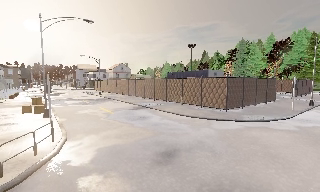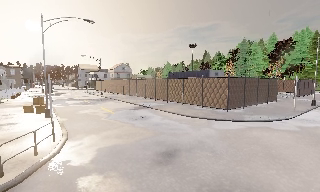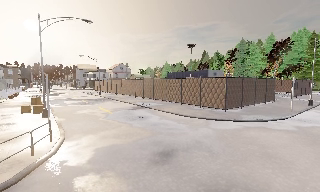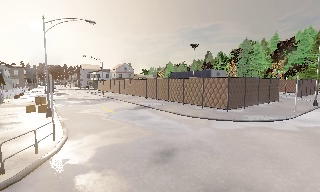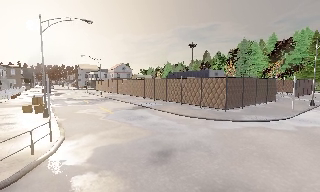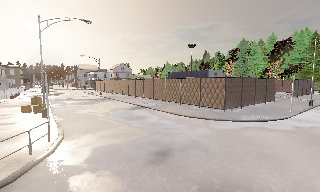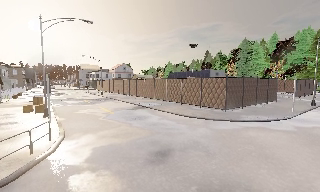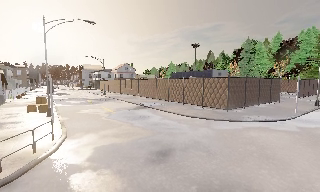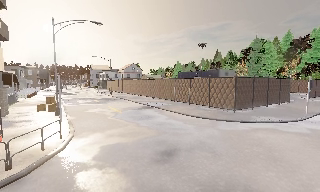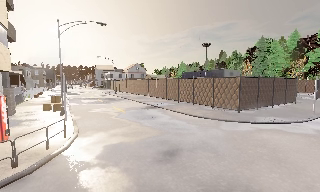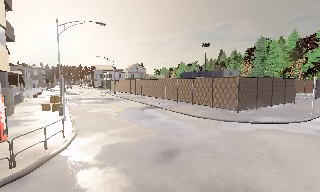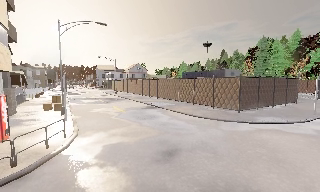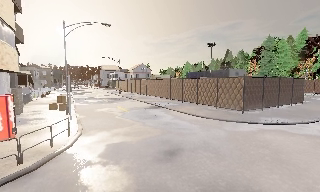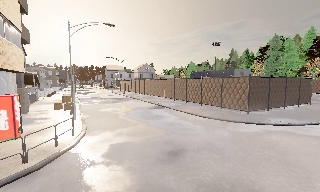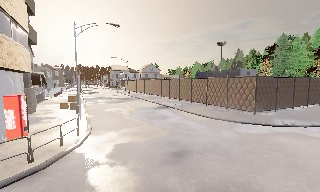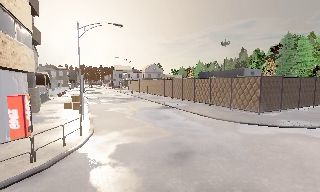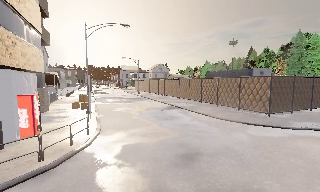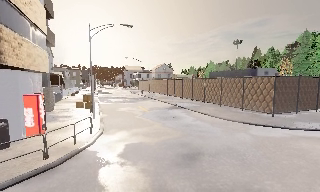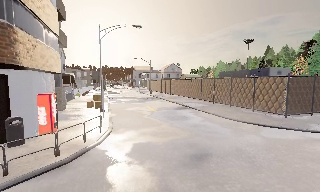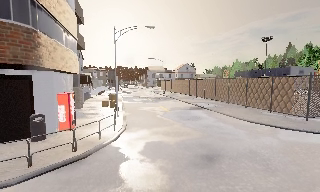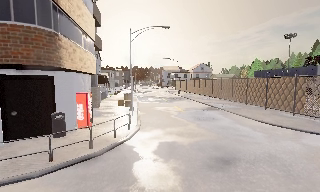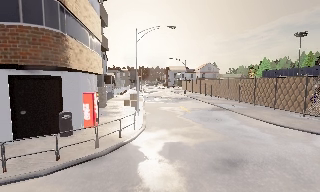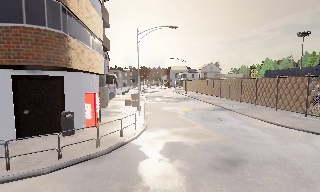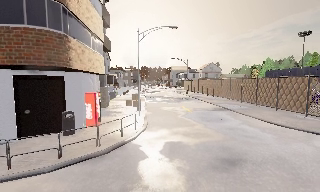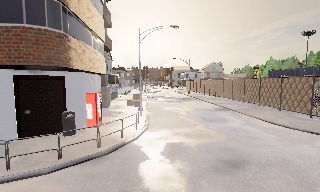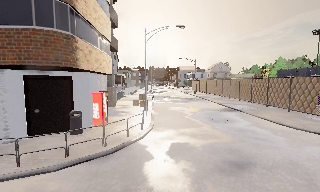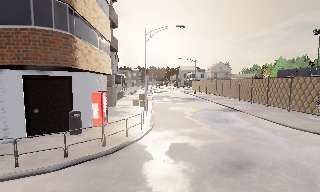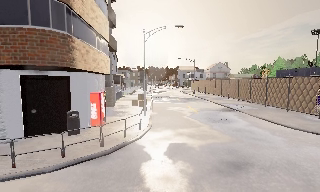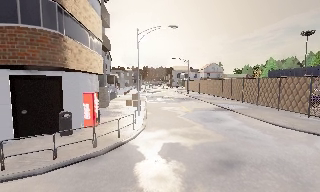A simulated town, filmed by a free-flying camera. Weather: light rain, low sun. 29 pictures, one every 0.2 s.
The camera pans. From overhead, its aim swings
counterclockwise.
The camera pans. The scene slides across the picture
to the right.
0.0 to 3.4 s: The camera swings to its left by about 15 degrees, and the scene slides to the right. It travels to its right, about 1 m.
3.4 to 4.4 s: The camera swings to its left by about 15 degrees, and the scene slides to the right.
4.4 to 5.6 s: The camera shifts only a little, or ends up much as it began.
The film runs backward here.
